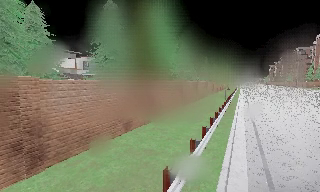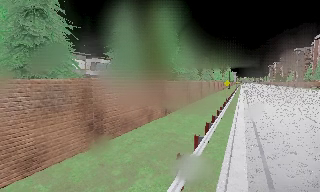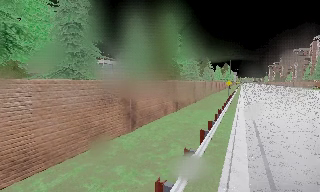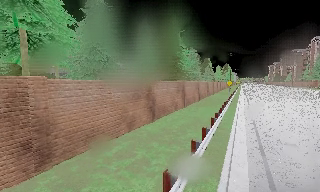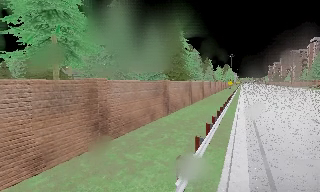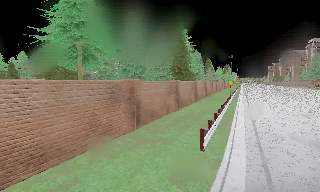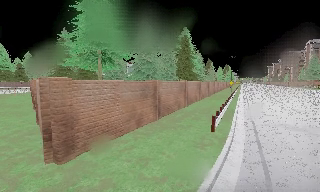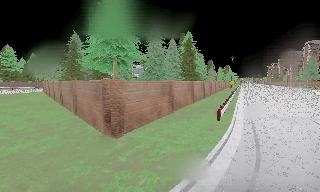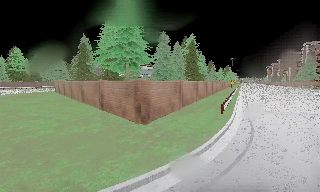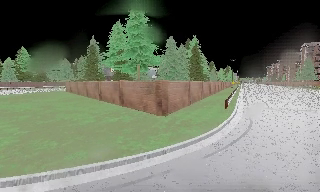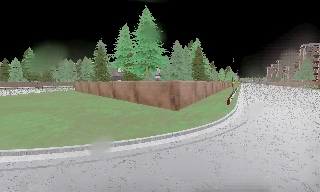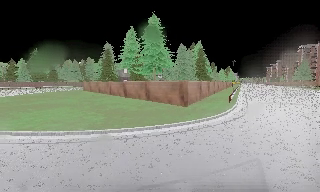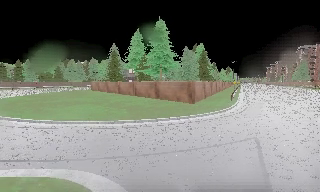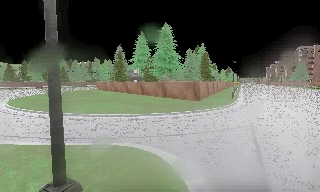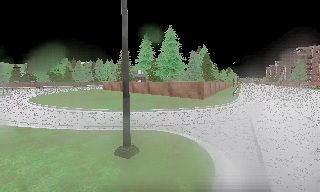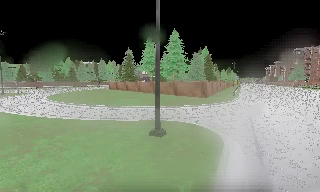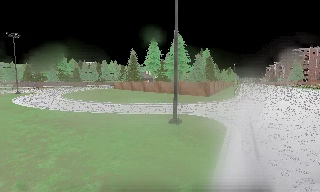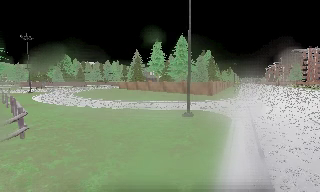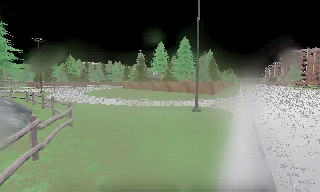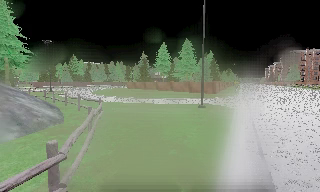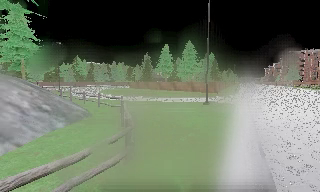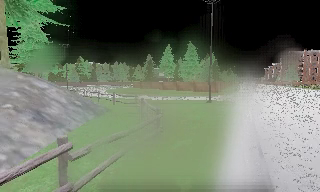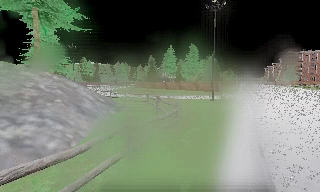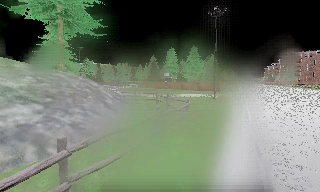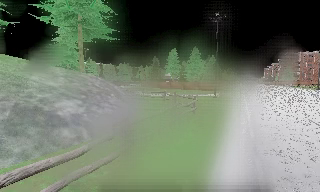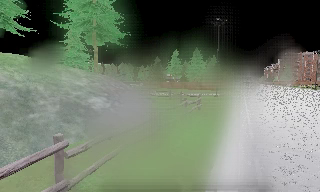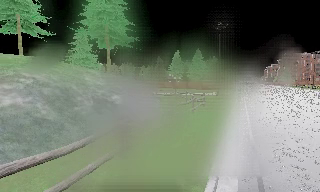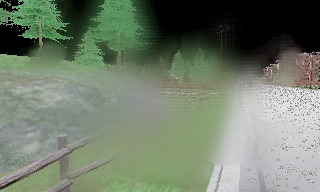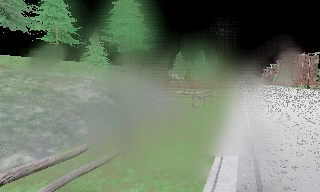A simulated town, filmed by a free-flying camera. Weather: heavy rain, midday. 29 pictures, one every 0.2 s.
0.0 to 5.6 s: The camera travels backward and to its left, about 60 m, so what stands in front gets smaller.
The film runs backward here.
